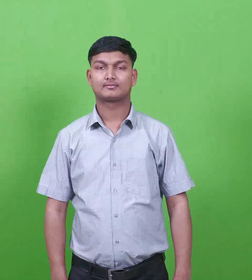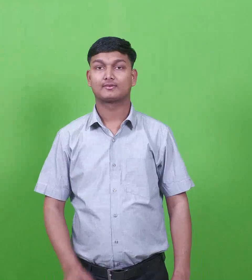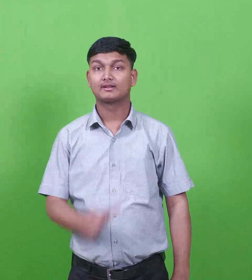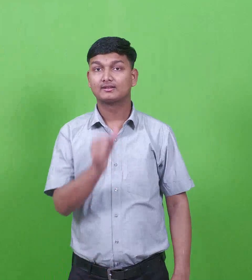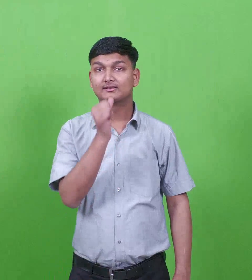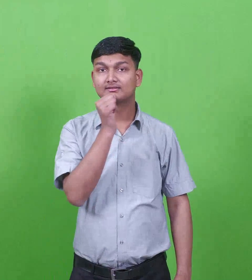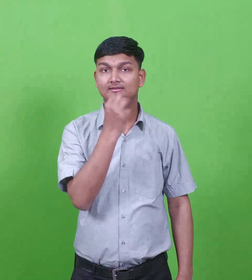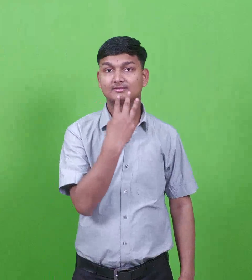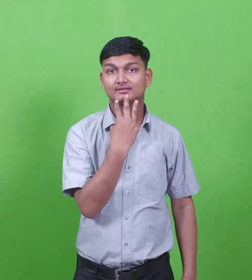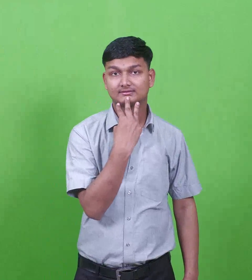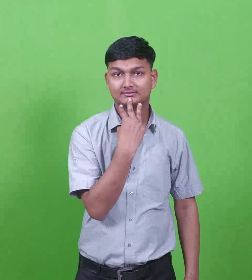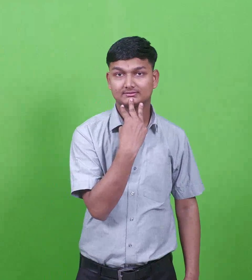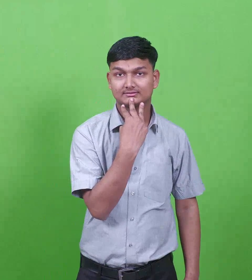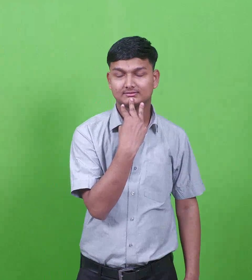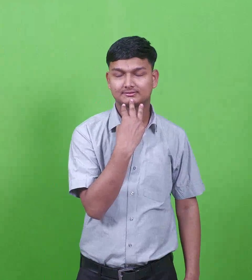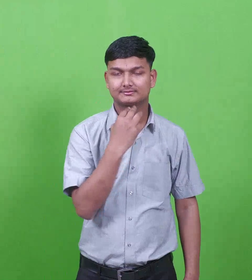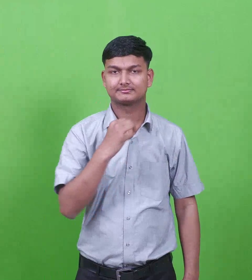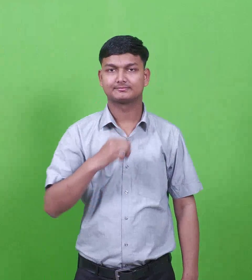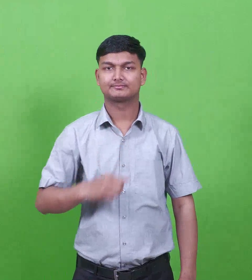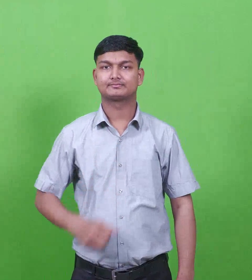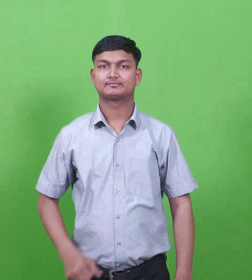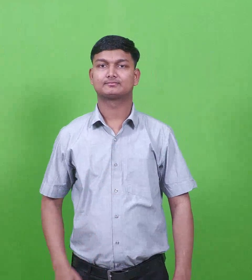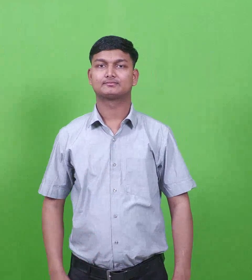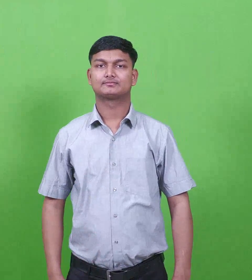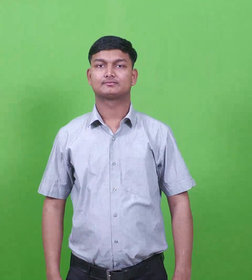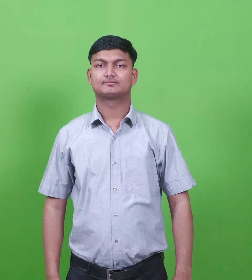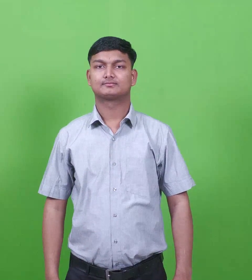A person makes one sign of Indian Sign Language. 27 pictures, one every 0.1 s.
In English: abinoam
